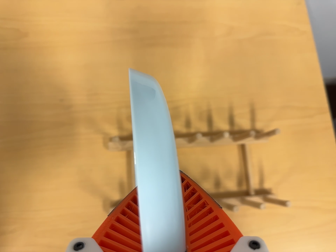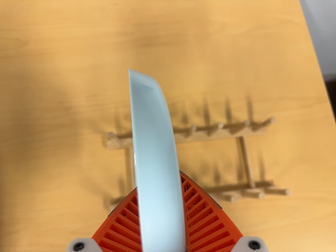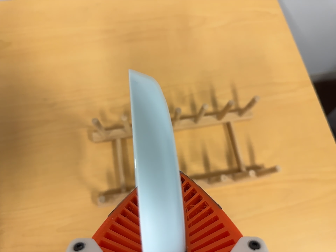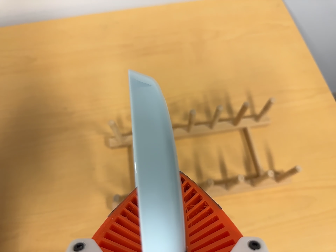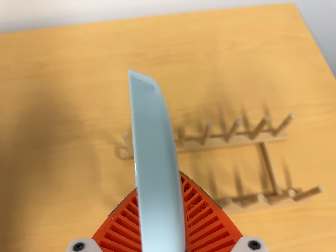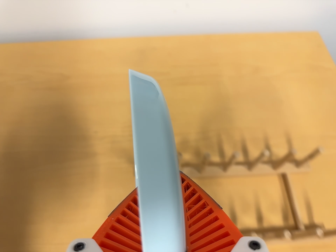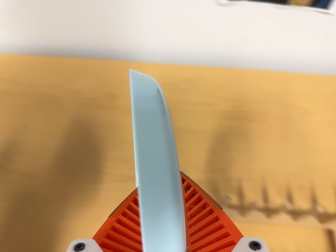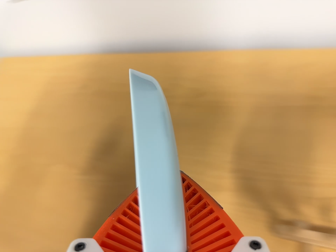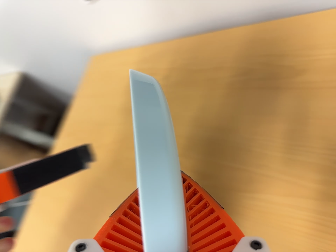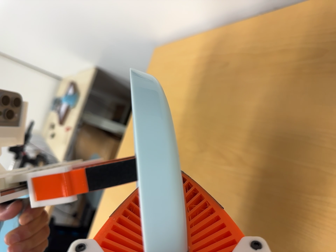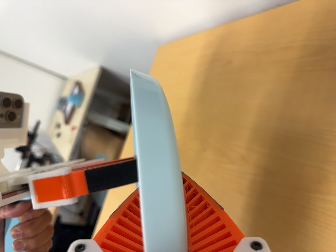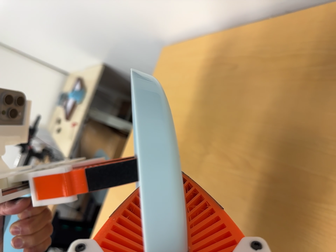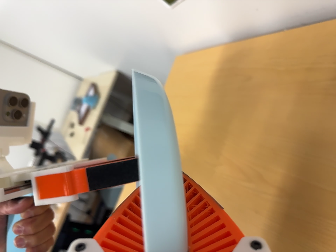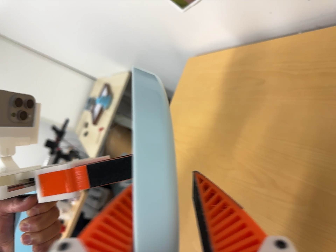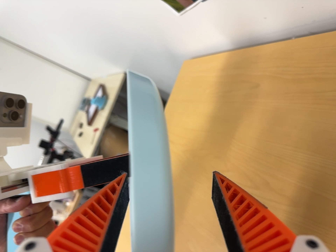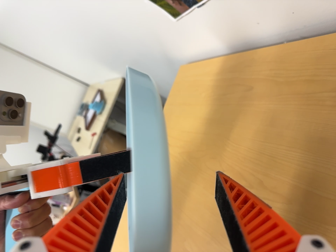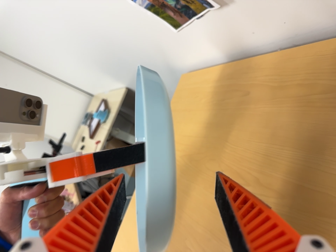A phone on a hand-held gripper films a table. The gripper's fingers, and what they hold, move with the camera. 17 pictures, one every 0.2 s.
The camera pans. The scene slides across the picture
to the right.
0.0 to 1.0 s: The camera travels toward the bottom of its view, about 10 cm. Its aim tips toward the top of its view by about 15 degrees.
1.0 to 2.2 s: The camera pans to its left by about 65 degrees. It travels toward the top of its view and forward, about 16 cm. Its aim tips toward the bottom of its view by about 10 degrees.
2.2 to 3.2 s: The camera travels backward, about 5 cm, so what stands in front gets smaller.
The film runs backward here.
